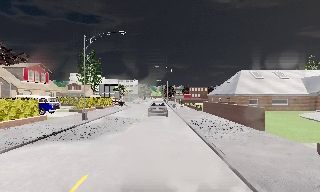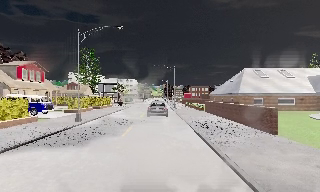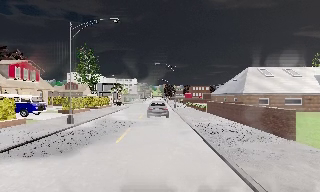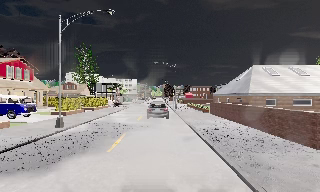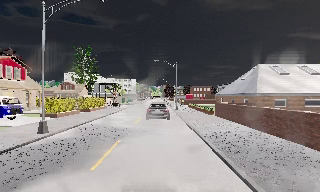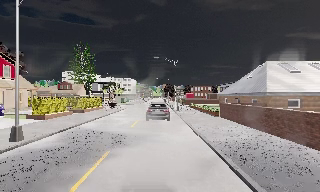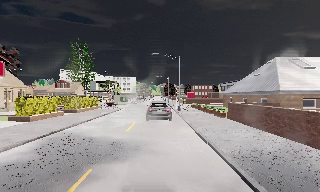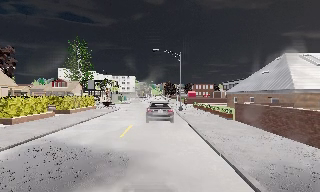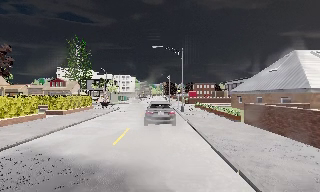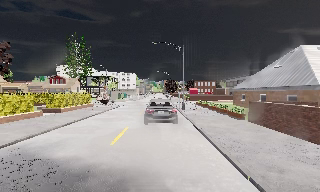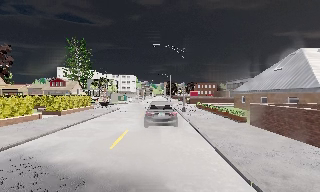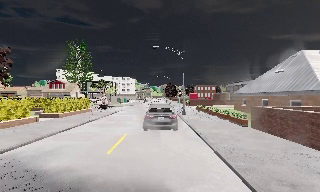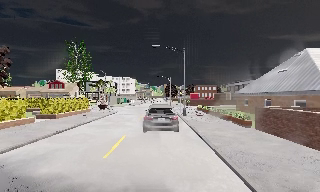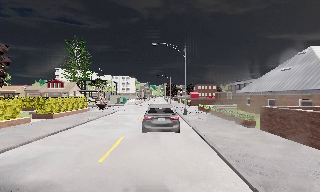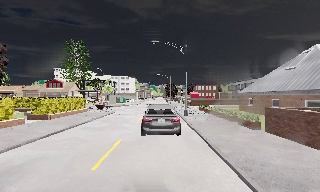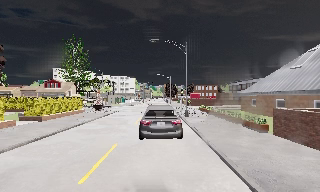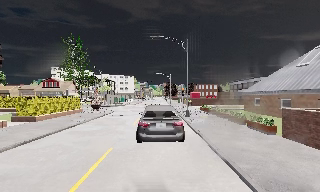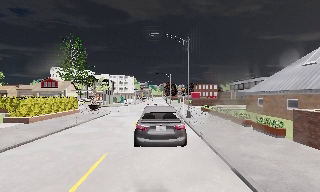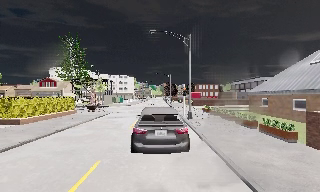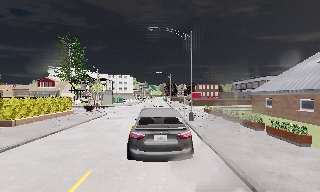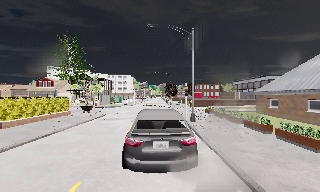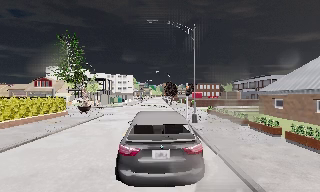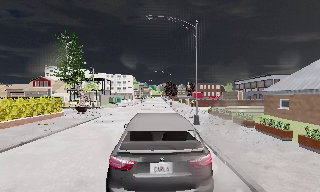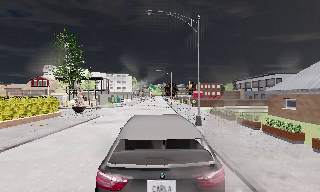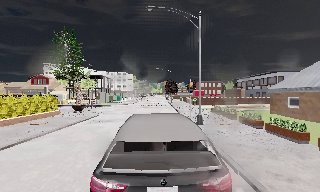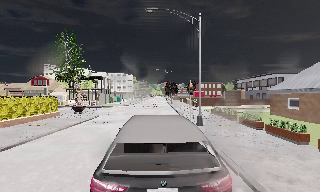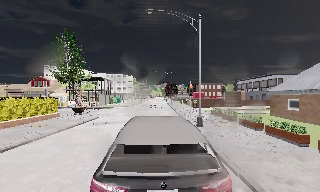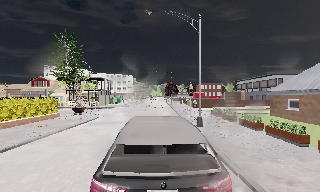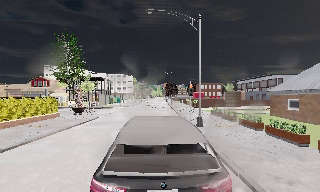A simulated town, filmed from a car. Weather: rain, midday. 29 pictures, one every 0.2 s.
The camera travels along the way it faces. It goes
forward.
0.0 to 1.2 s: The camera travels forward, about 8 m, so what stands in front looms larger.
1.2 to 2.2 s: The camera travels forward, about 3.5 m, so what stands in front looms larger. It loses speed.
2.2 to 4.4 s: The camera travels forward, about 7 m, so what stands in front looms larger.
4.4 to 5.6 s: The camera travels forward, about 1 m, so what stands in front looms larger. It loses speed.
The film runs forward here.
